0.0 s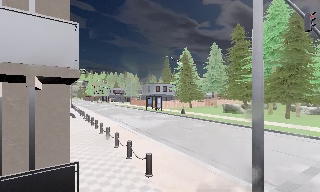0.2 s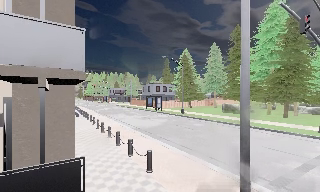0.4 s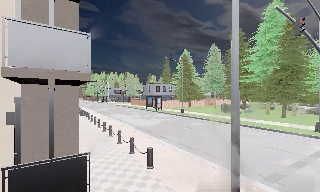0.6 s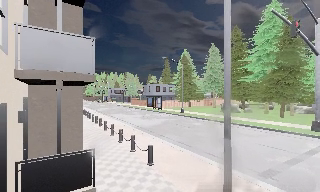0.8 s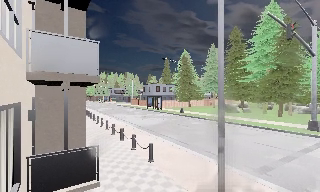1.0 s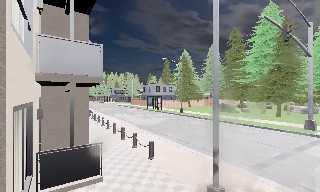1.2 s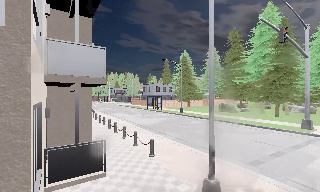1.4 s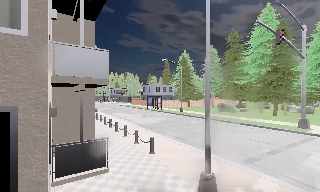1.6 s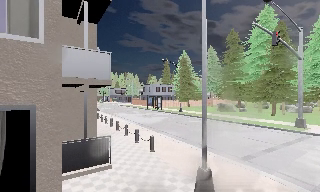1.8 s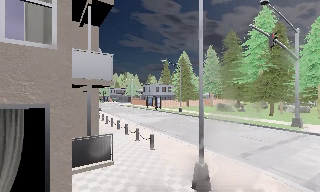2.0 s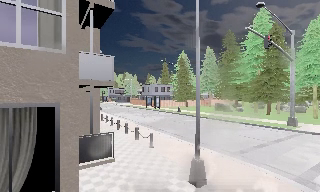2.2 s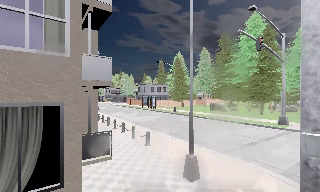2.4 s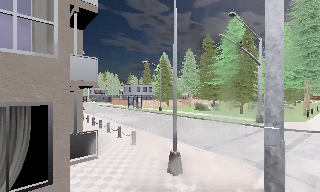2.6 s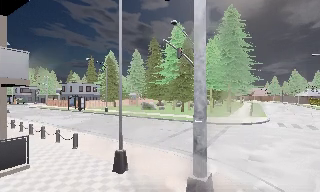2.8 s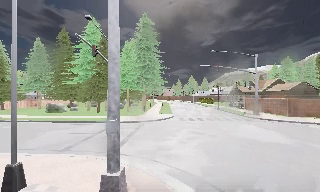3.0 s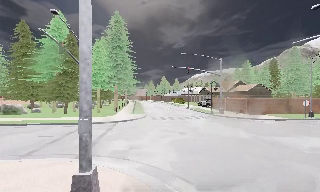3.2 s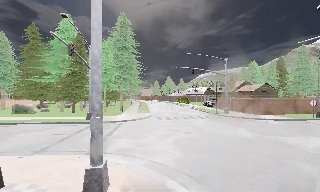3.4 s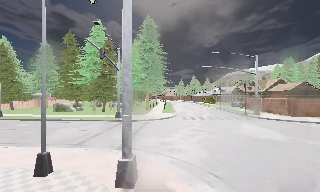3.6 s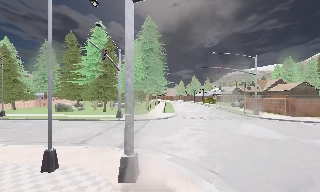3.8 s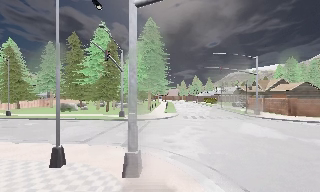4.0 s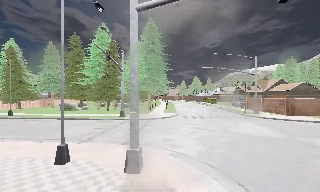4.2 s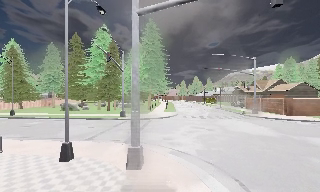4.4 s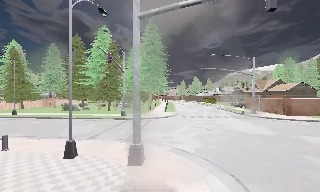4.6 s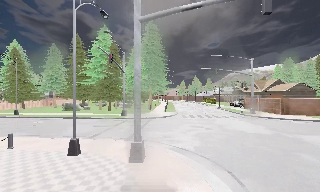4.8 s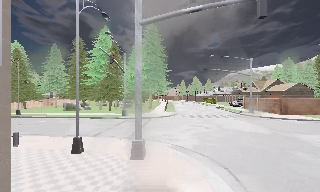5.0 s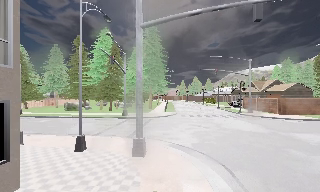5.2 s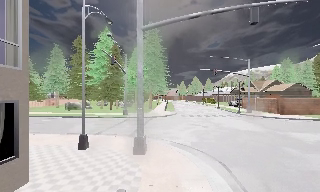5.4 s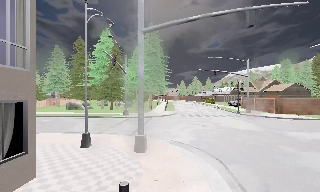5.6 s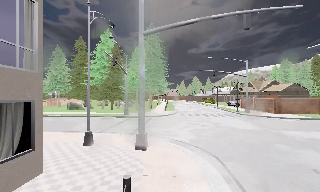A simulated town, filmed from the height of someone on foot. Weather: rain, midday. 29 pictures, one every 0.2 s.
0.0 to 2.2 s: The camera travels backward, about 3 m, so what stands in front gets smaller.
2.2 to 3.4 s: The scene slides to the left, as the camera pans about 50 degrees to its right. It travels backward, about 1.5 m.
3.4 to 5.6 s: The camera travels backward, about 3 m, so what stands in front gets smaller.
The film runs backward here.
